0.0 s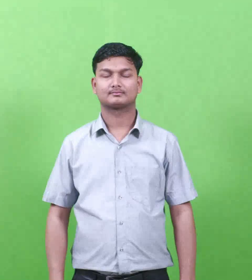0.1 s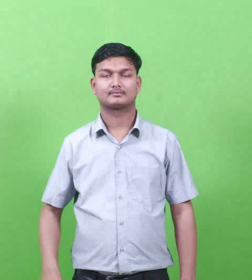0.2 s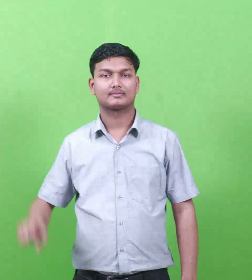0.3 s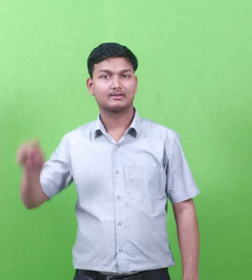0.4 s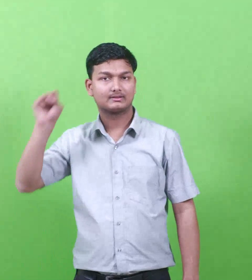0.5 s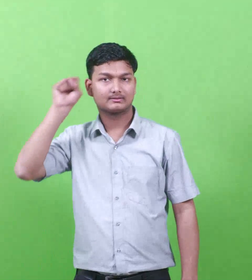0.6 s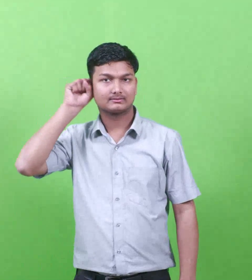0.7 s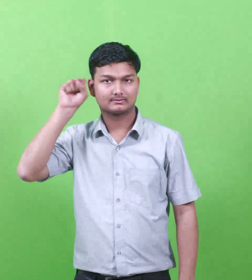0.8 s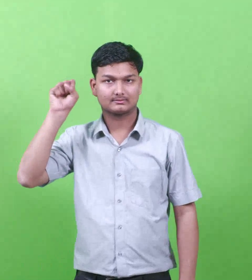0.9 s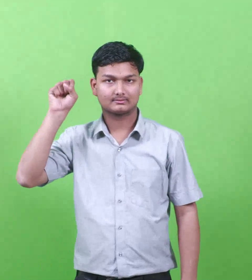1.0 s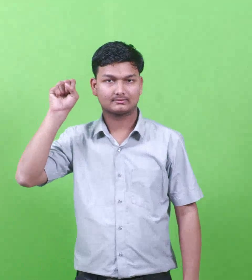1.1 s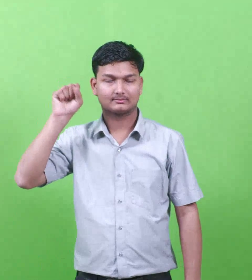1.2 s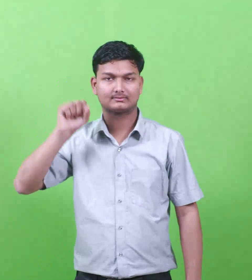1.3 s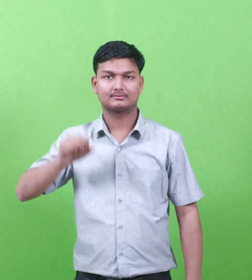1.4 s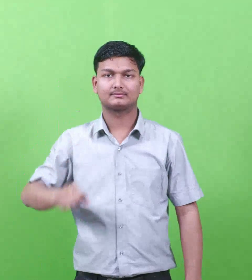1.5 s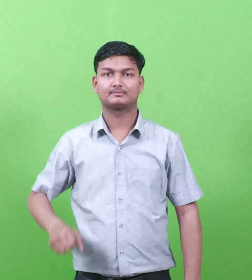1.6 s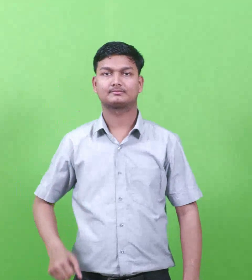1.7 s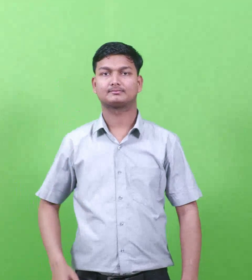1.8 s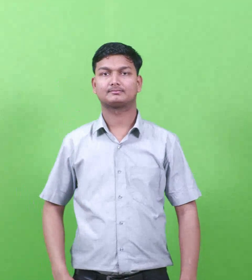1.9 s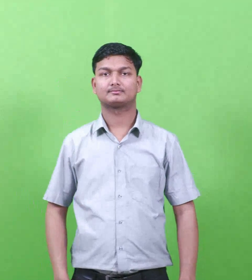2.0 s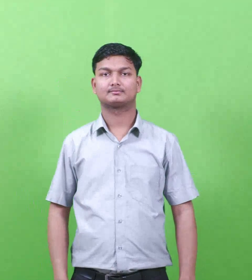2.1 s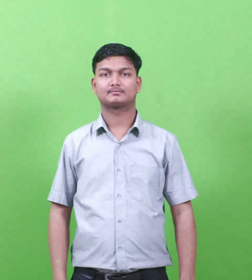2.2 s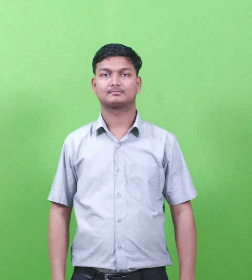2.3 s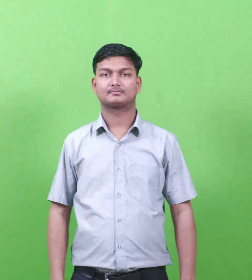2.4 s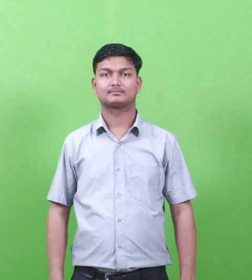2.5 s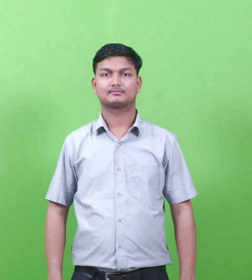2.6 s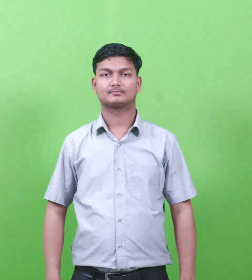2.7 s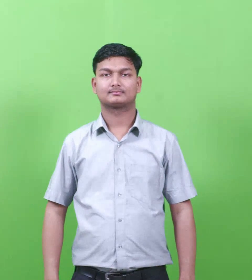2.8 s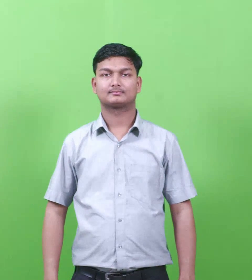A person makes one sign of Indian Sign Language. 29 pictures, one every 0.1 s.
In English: simon
